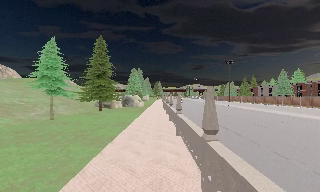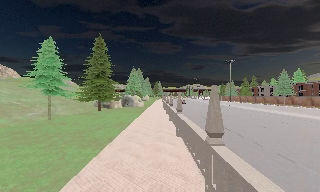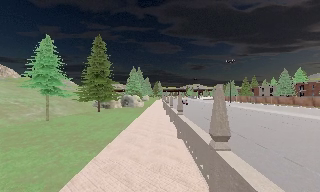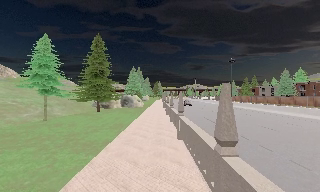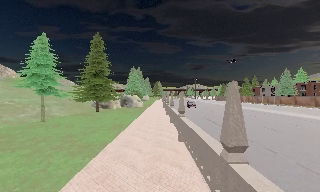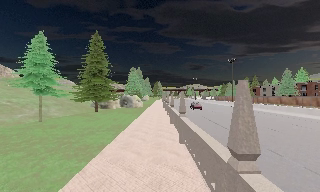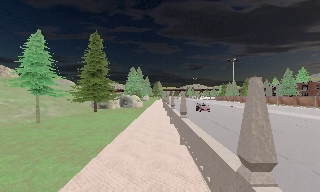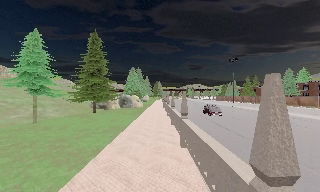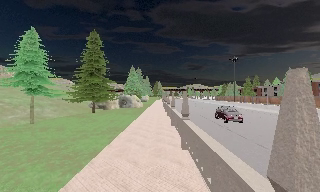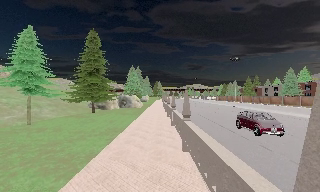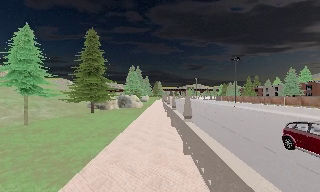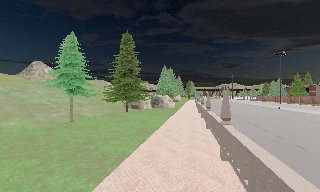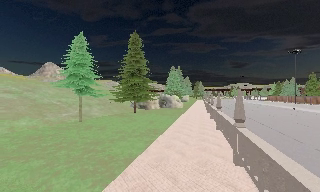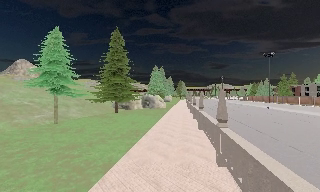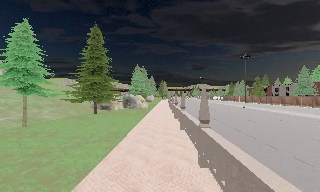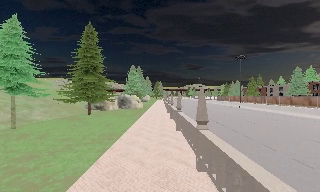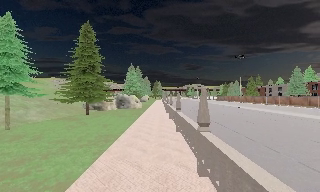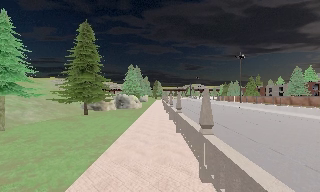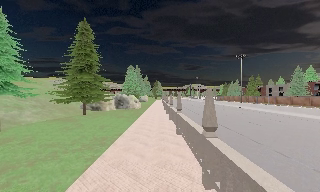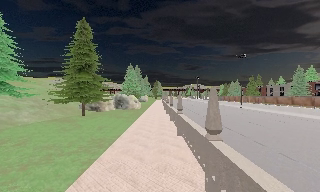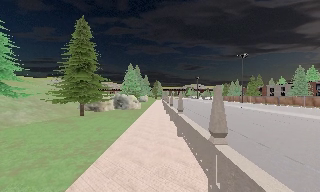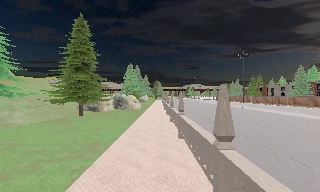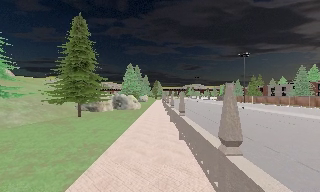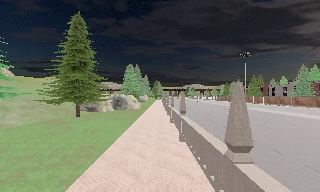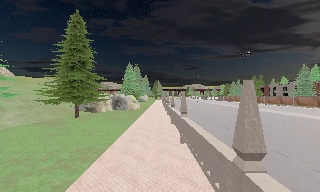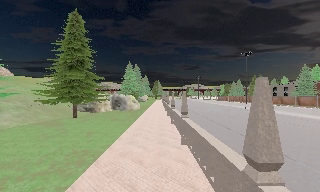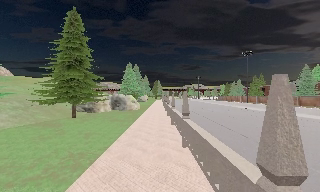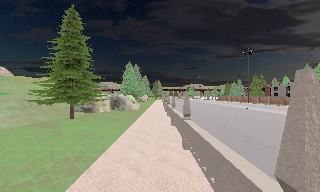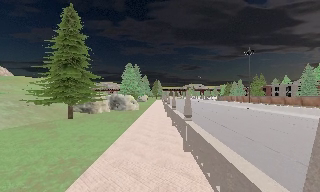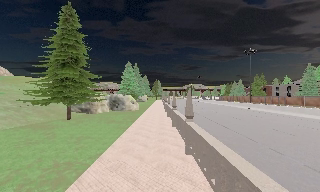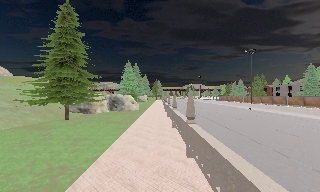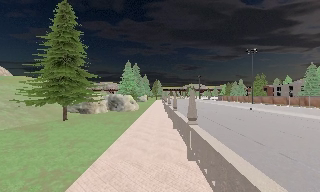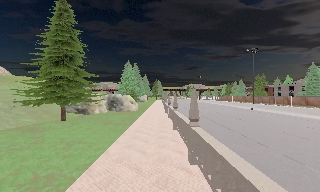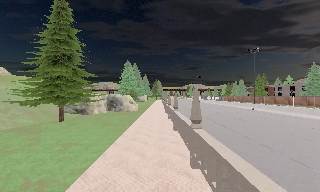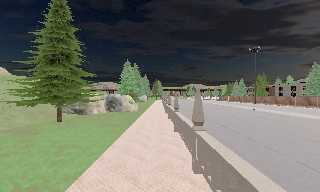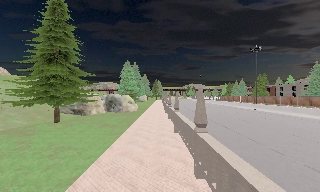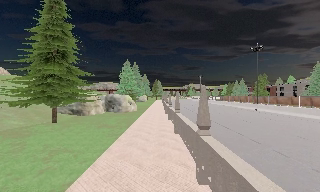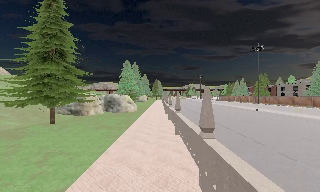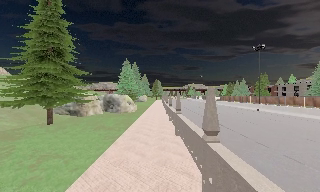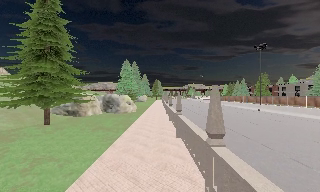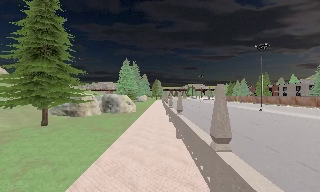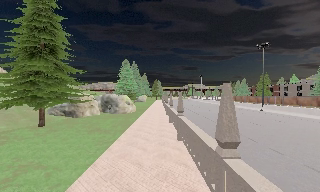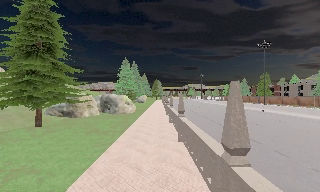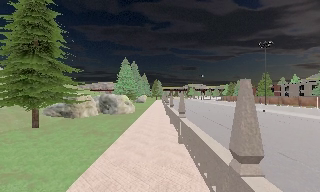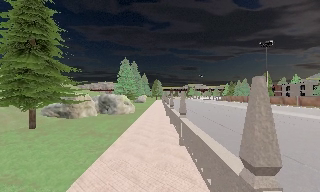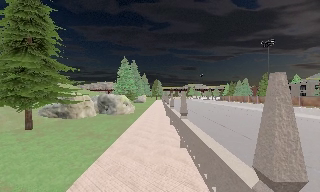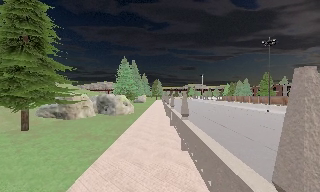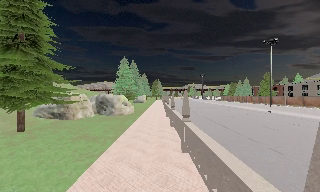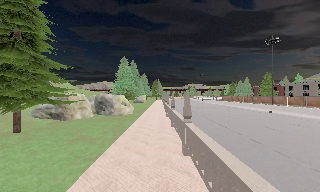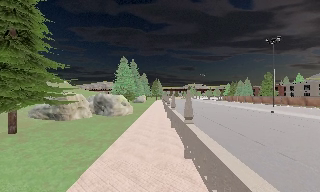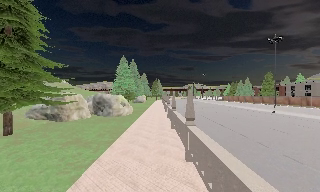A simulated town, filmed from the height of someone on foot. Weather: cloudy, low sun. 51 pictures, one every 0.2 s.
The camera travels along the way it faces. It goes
forward.
0.0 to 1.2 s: The camera travels forward, about 2 m, so what stands in front looms larger.
1.2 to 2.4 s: The scene slides to the right, as the camera pans about 15 degrees to its left. It travels forward, about 2 m, so what stands in front looms larger.
2.4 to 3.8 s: The scene slides to the left, as the camera pans about 15 degrees to its right. It travels forward, about 2.5 m, so what stands in front looms larger.
3.8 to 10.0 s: The camera travels forward, about 10 m, so what stands in front looms larger.
The film runs forward here.
